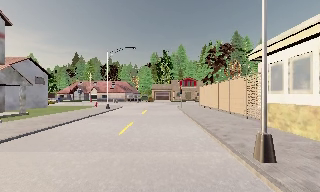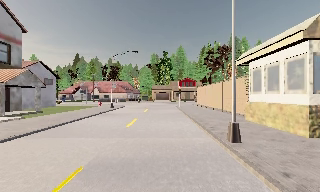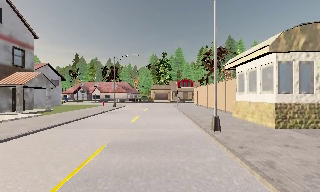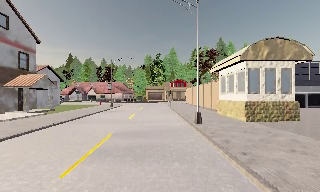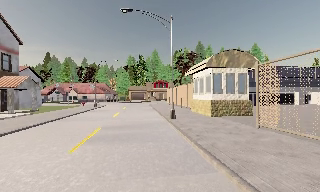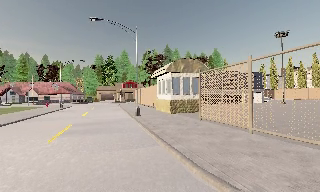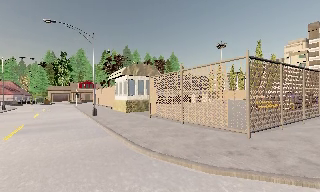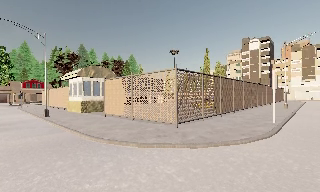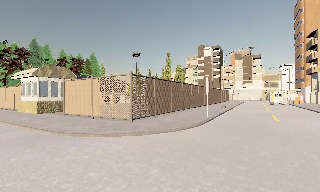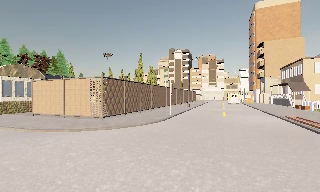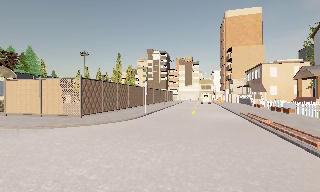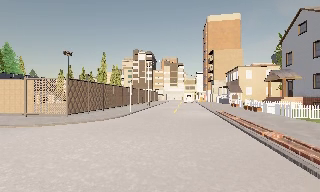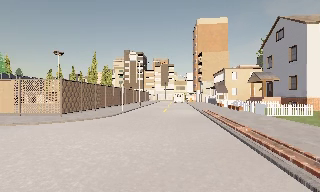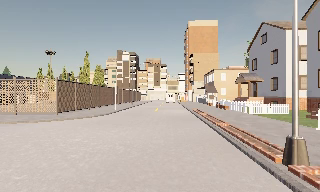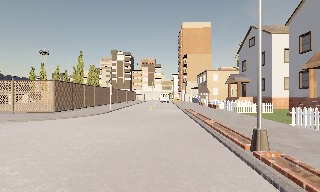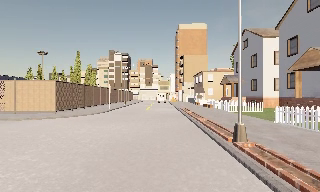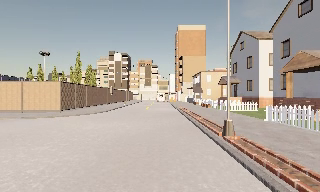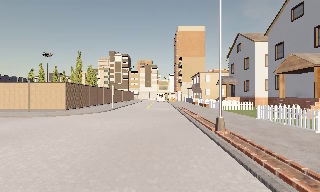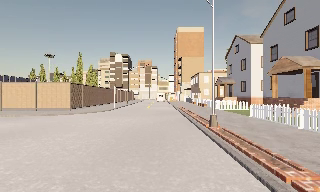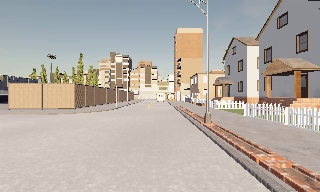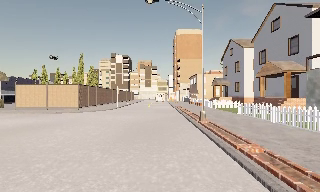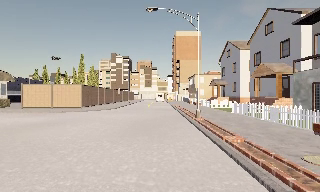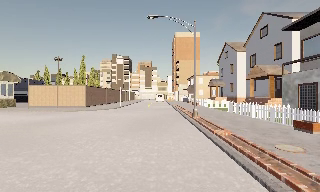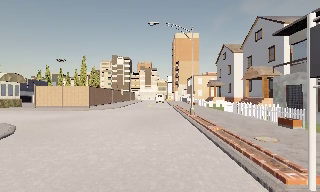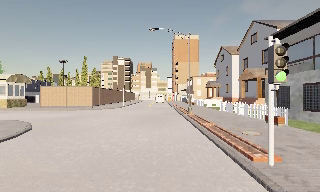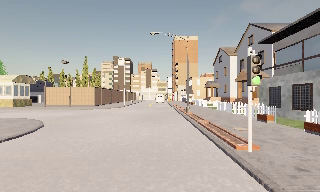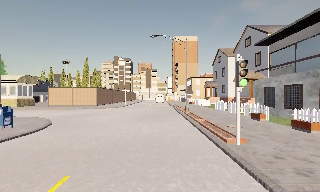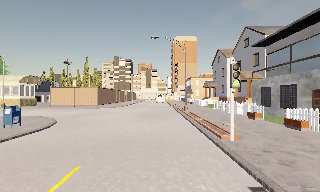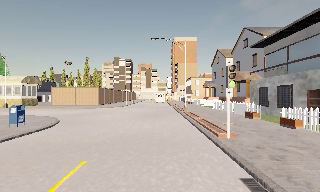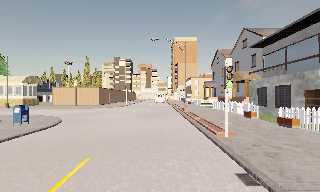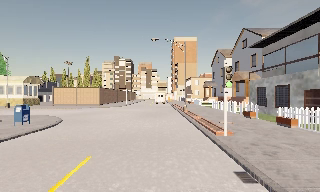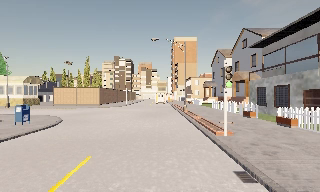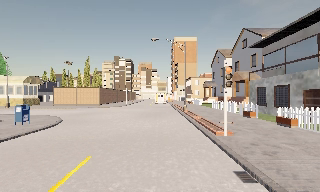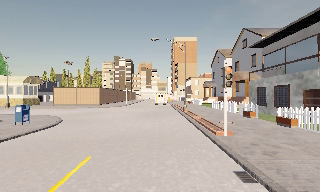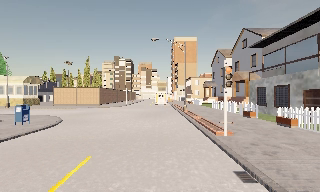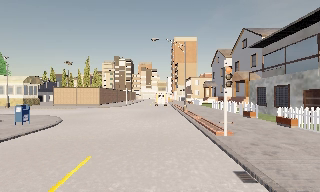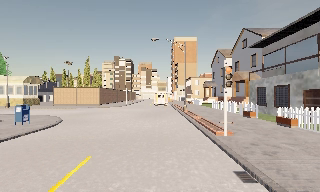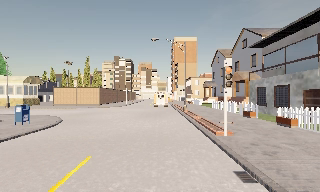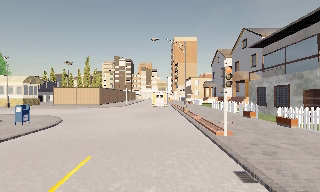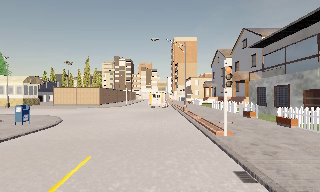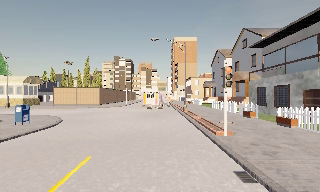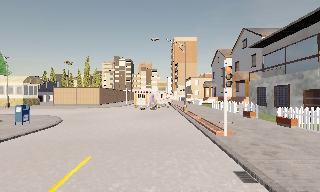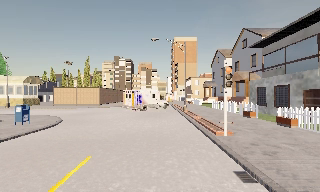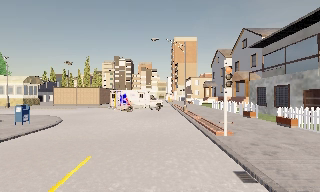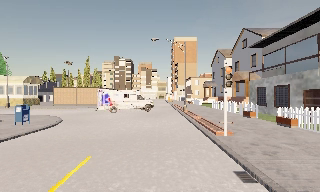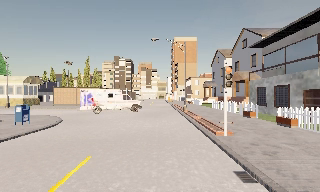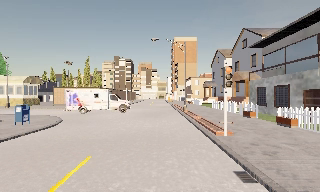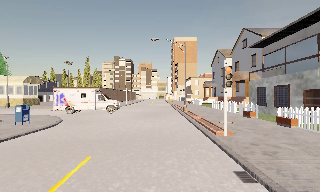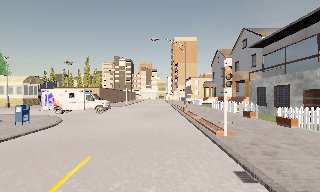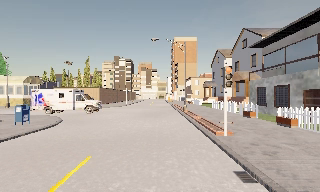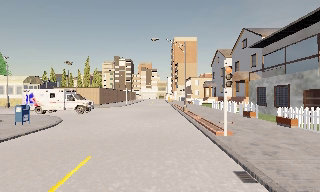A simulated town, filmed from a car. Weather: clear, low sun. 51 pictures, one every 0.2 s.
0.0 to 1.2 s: The camera pans to its right, which is clockwise from overhead, by about 35 degrees. It travels backward, about 11 m.
1.2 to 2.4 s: The camera pans to its right, which is clockwise from overhead, by about 50 degrees. It travels backward, about 9 m. It loses speed.
2.4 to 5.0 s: The camera travels backward, about 12 m, so what stands in front gets smaller.
5.0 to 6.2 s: The camera travels backward, about 2 m, so what stands in front gets smaller. It loses speed.
6.2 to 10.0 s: The camera keeps its place and its aim.
The film runs backward here.
